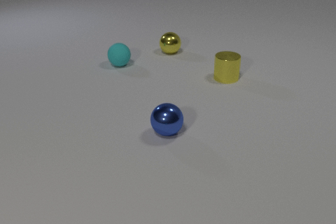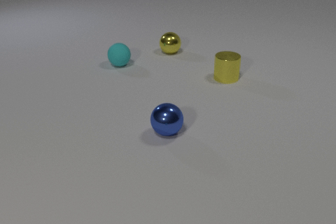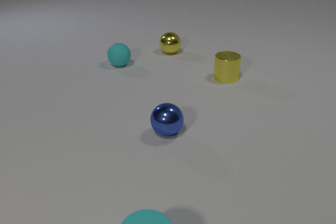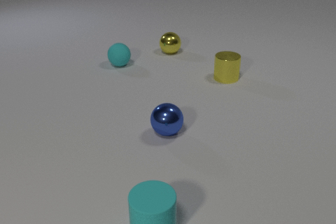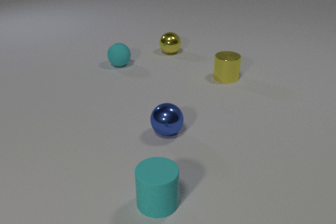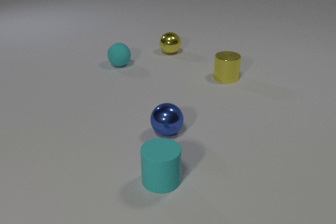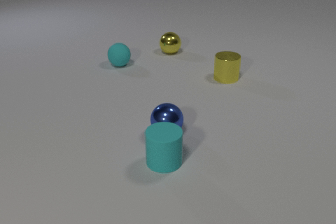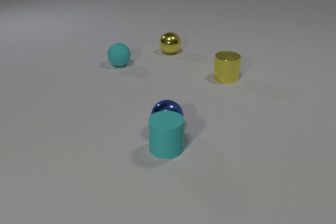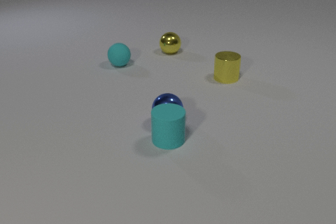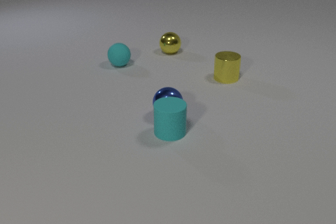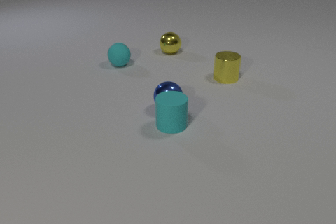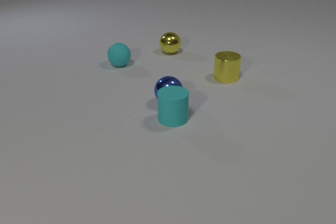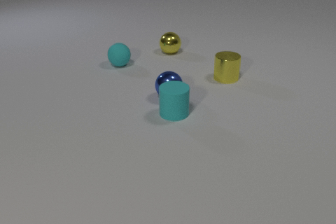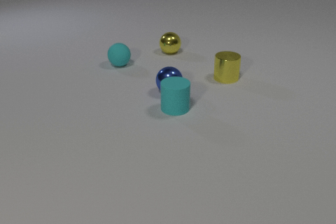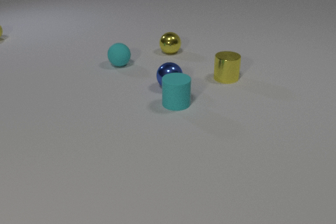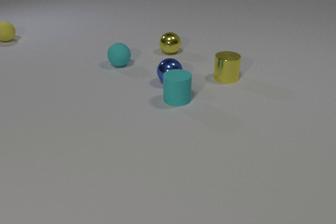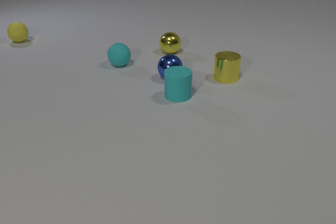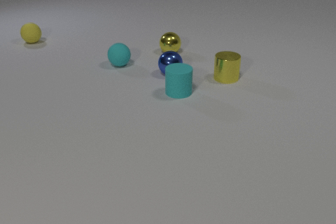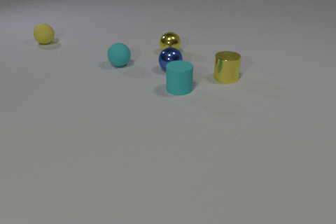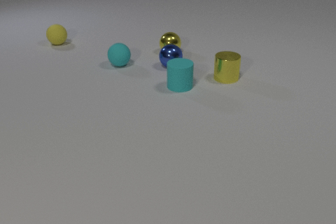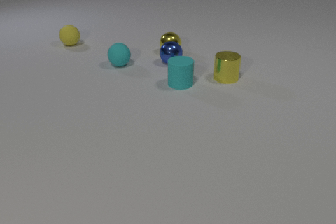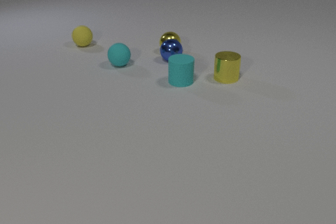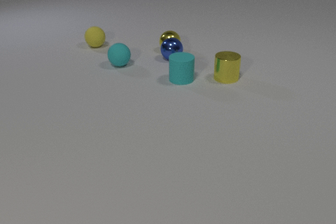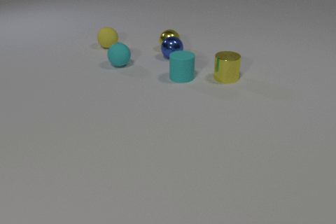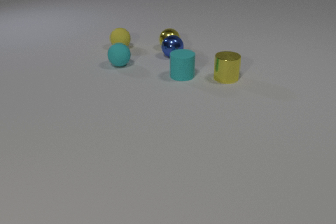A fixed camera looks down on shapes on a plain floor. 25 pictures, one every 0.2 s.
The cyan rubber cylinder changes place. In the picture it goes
away from the camera.
The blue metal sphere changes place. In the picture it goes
away from the camera.
0.0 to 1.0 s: The cyan rubber cylinder comes in at the bottom edge, slides away from the camera.
1.0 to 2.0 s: The cyan rubber cylinder slides away from the camera. The blue metal sphere rolls away from the camera. The cyan rubber cylinder and the blue metal sphere collide.
2.0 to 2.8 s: The cyan rubber cylinder slides away from the camera. The blue metal sphere rolls away from the camera.
2.8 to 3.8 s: The cyan rubber cylinder slides away from the camera. The blue metal sphere rolls away from the camera. The yellow rubber sphere rolls to the right and toward the camera.
3.8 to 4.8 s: The cyan rubber cylinder slides away from the camera. The blue metal sphere rolls away from the camera. The yellow metal sphere rolls away from the camera. The yellow rubber sphere rolls to the right. The blue metal sphere and the yellow metal sphere collide.
What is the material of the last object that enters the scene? rubber.
Are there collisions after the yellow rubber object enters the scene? yes.
How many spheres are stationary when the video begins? 3.
